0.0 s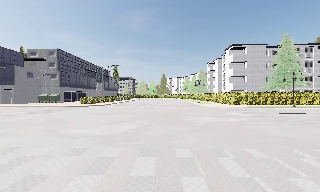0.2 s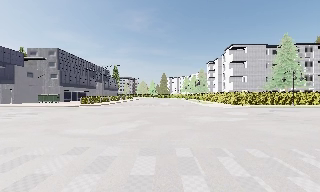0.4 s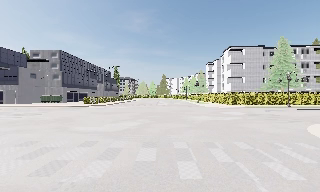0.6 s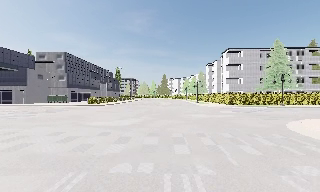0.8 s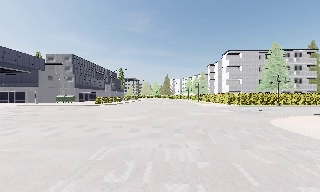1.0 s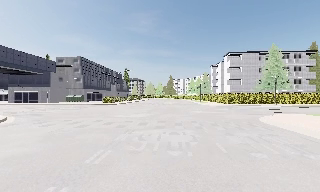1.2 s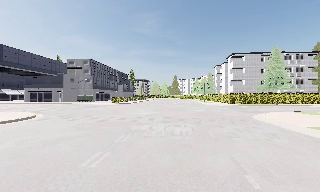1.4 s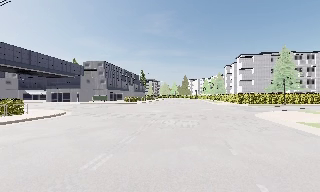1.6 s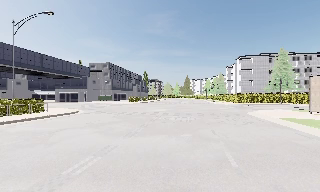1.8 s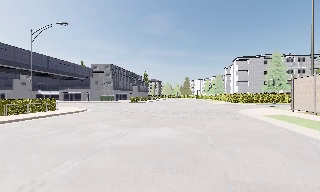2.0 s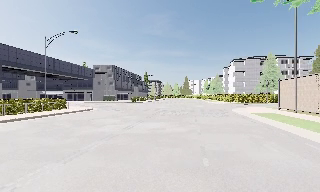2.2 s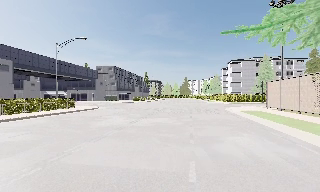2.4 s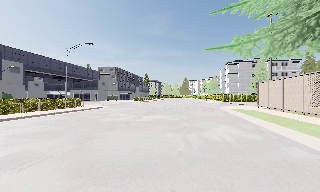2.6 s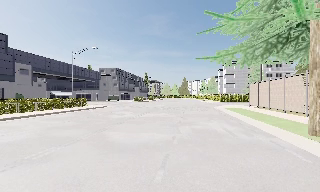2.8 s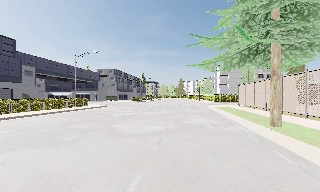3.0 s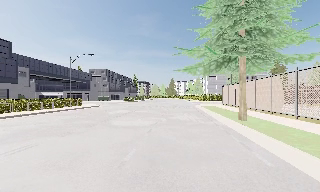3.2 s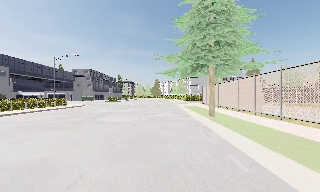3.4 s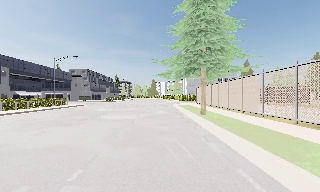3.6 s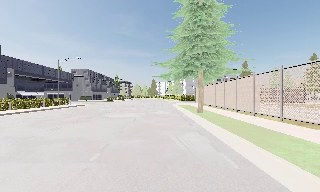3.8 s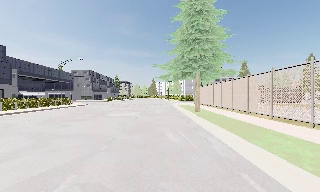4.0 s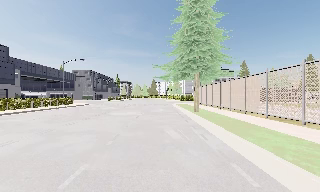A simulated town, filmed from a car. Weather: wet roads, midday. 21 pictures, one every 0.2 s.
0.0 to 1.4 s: The camera travels backward, about 9 m, so what stands in front gets smaller. It gains speed.
1.4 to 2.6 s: The camera travels backward, about 10 m, so what stands in front gets smaller.
2.6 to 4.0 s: The camera pans to its right, which is clockwise from overhead, by about 10 degrees. It travels backward, about 8 m, so what stands in front gets smaller. It loses speed.
The film runs backward here.
